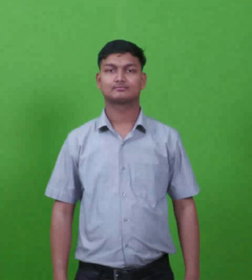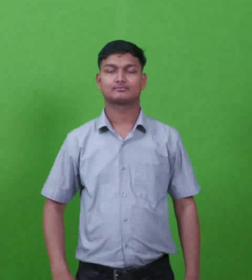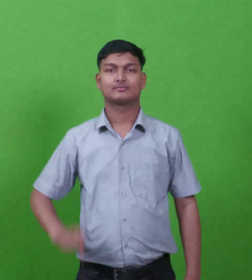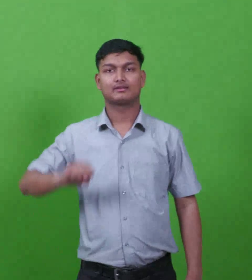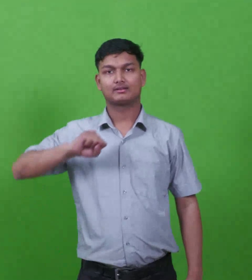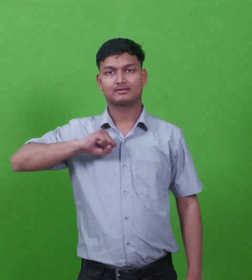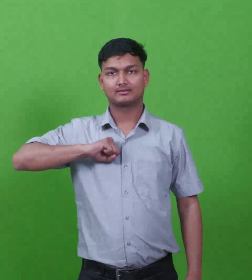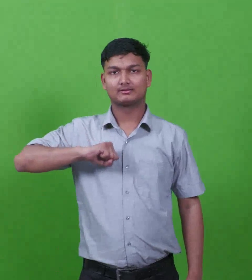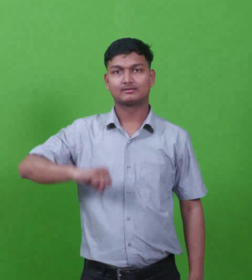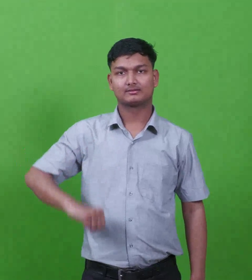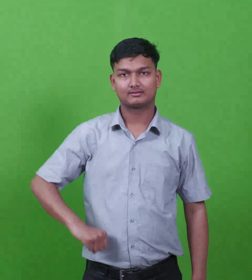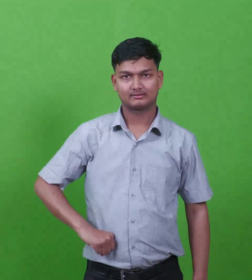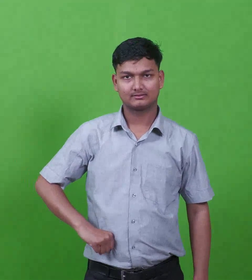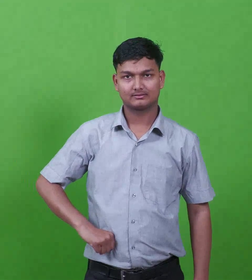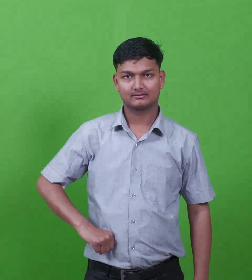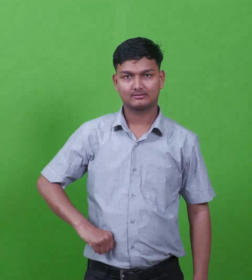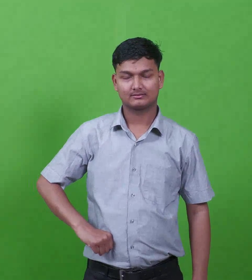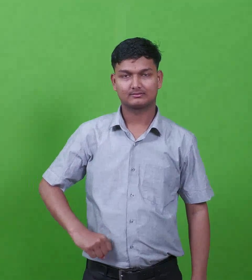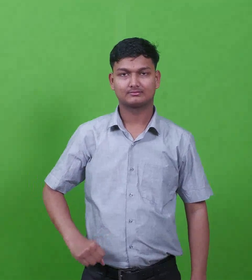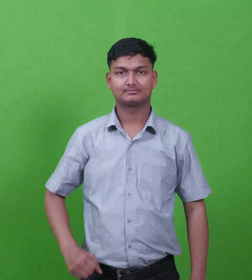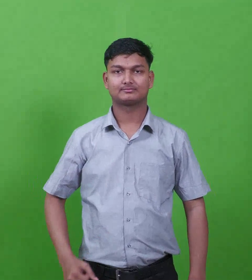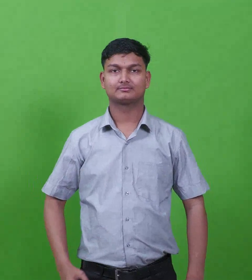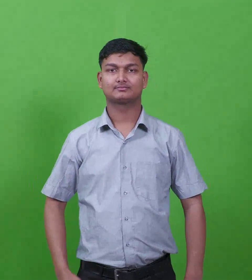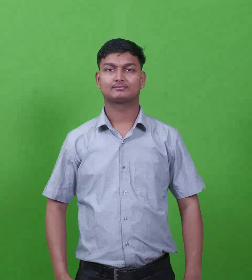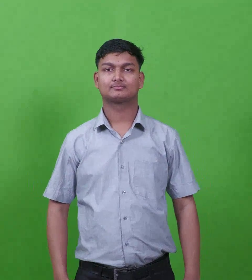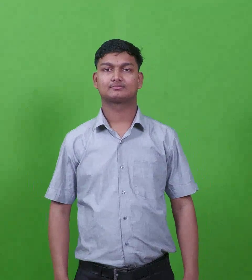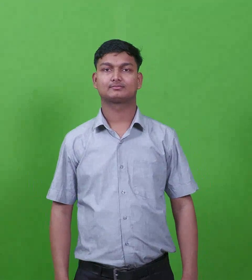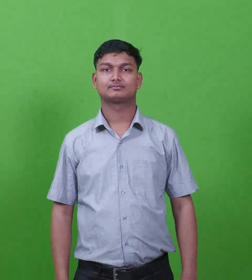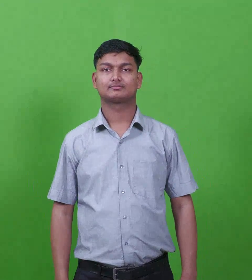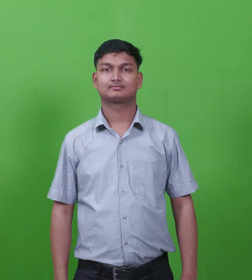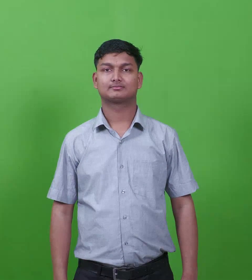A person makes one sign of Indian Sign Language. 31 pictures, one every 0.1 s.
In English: gamaliel
